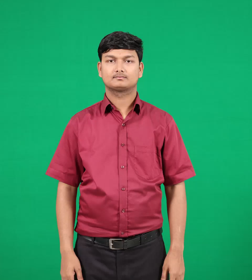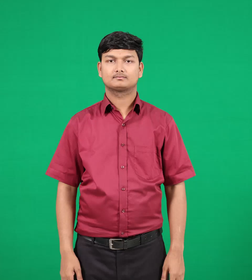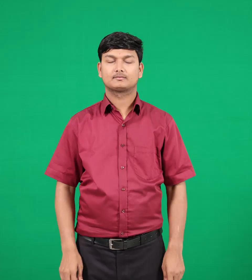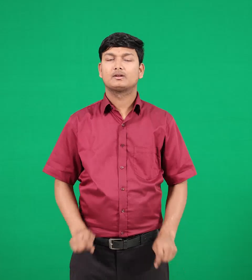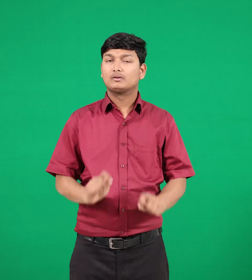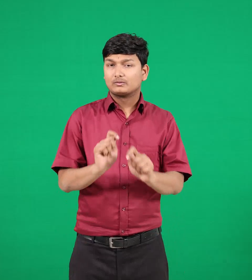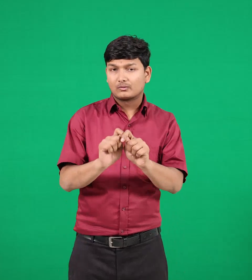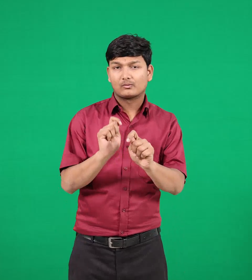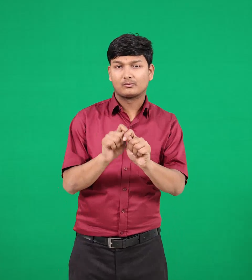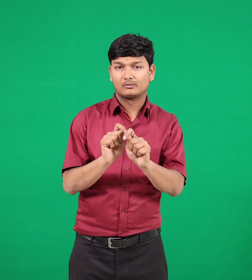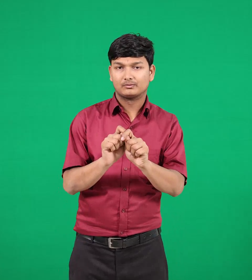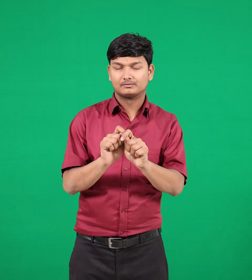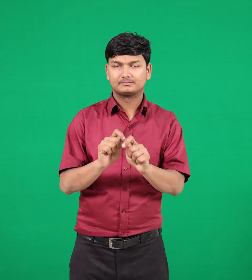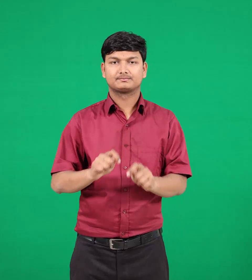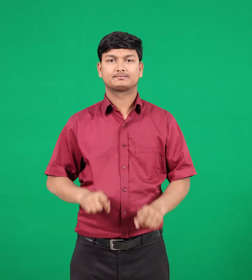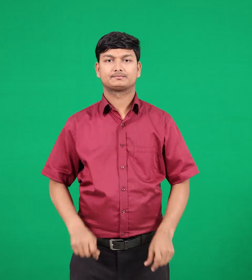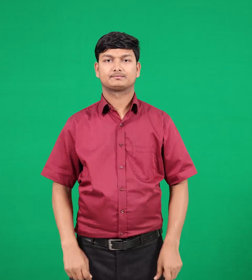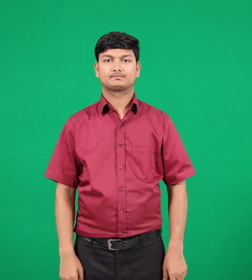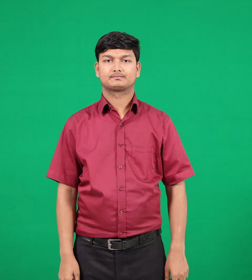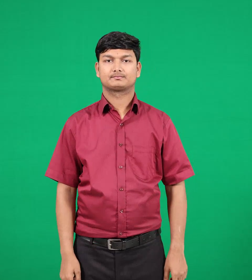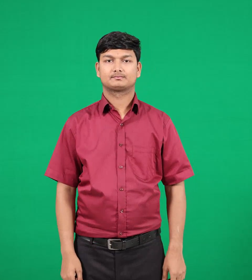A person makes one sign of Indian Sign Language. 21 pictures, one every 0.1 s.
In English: work
